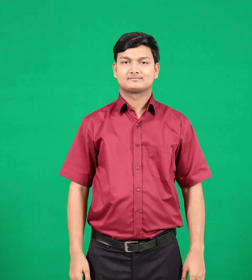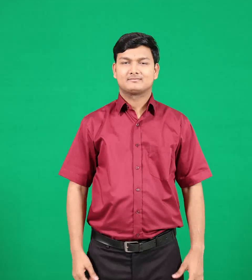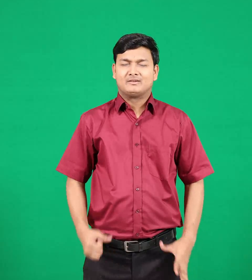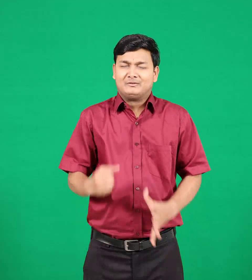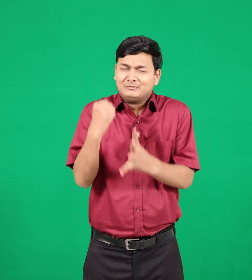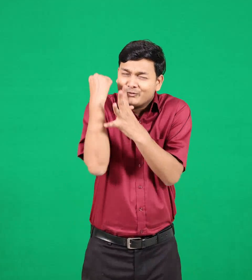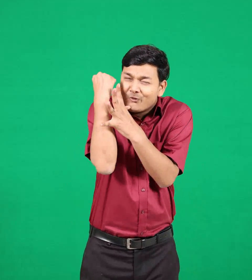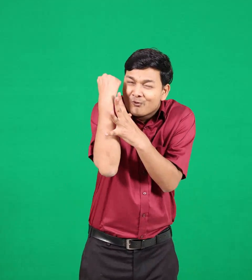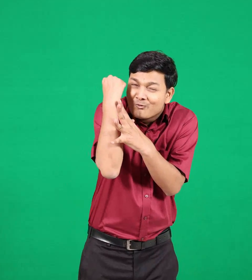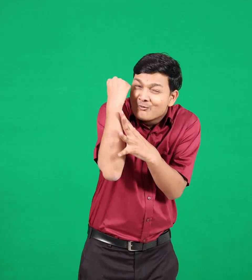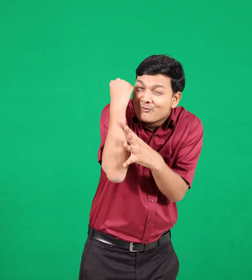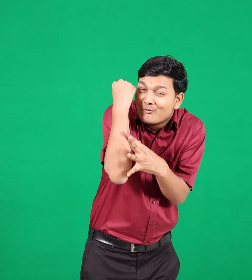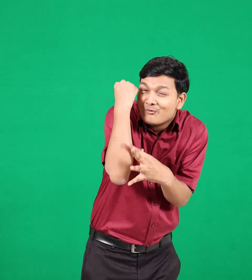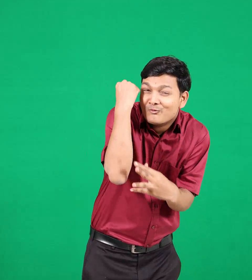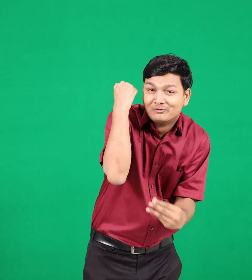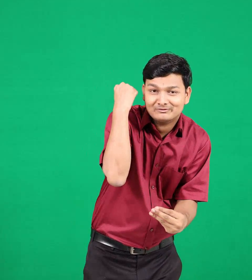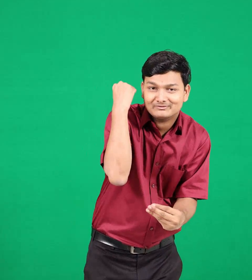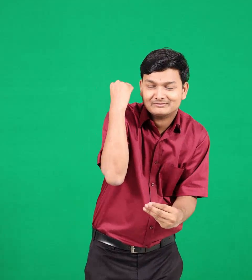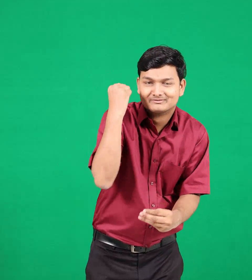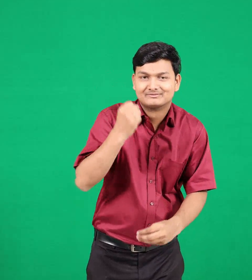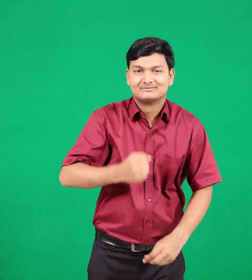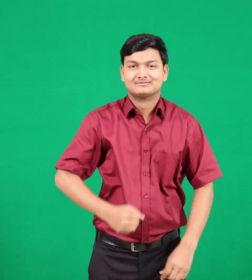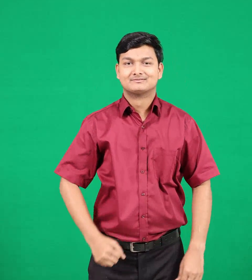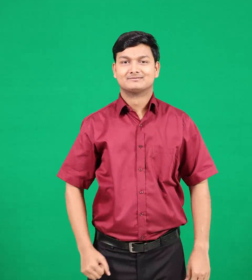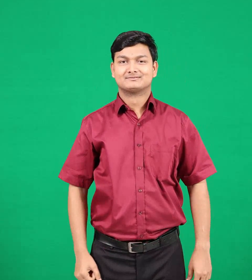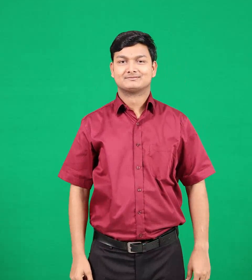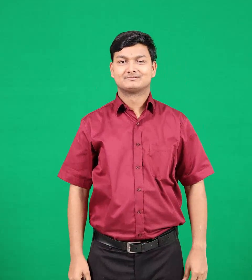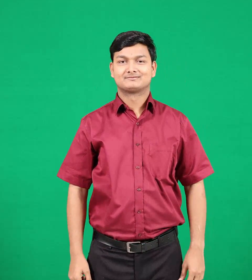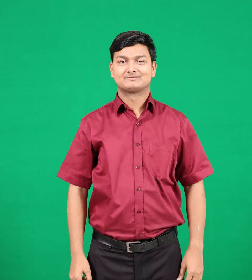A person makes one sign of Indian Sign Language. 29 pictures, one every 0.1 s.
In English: poorest
